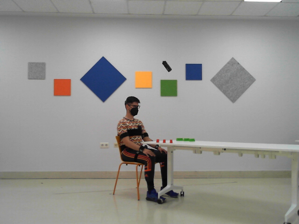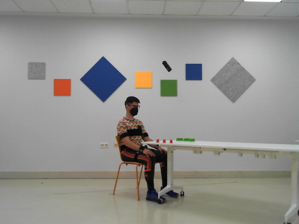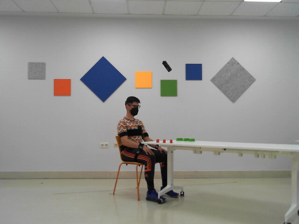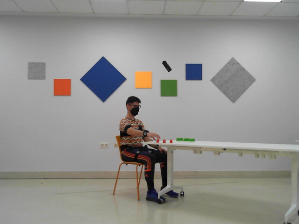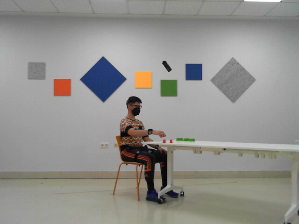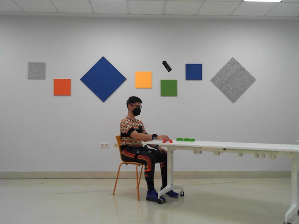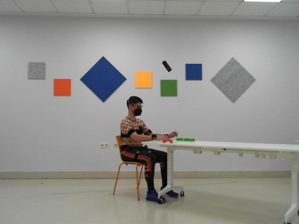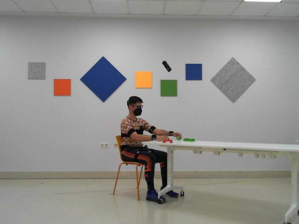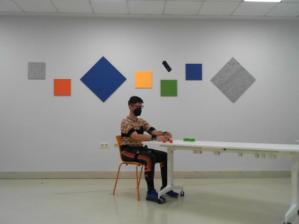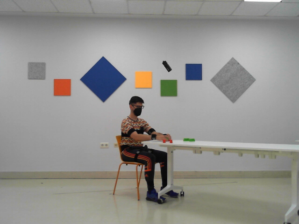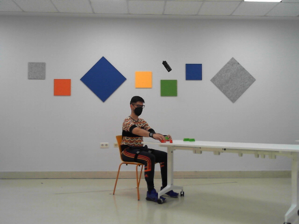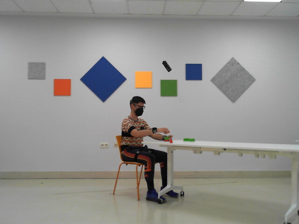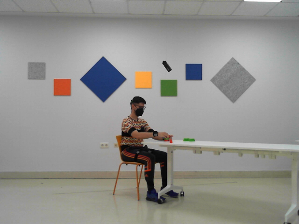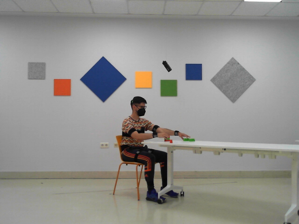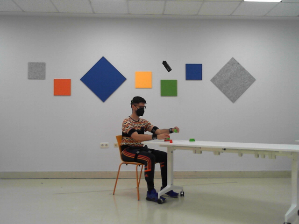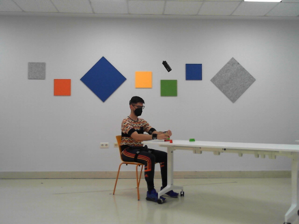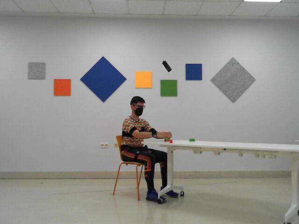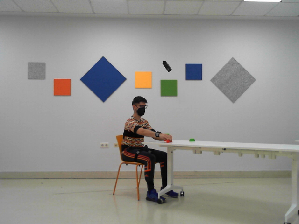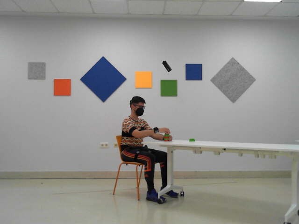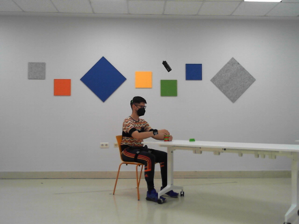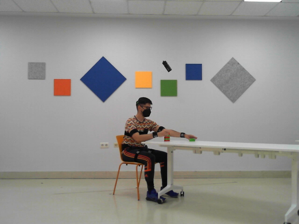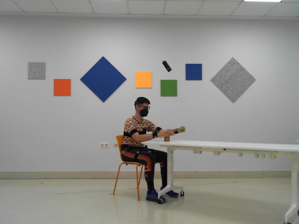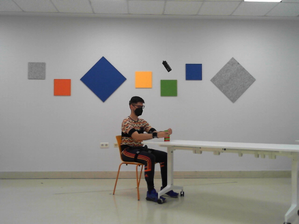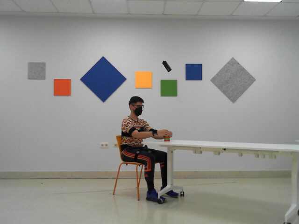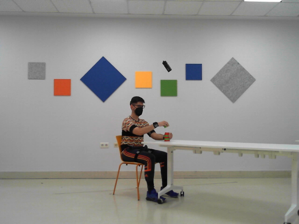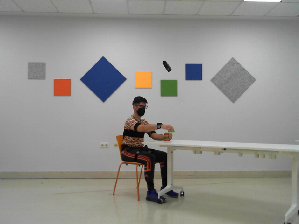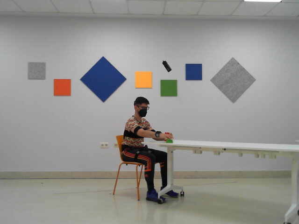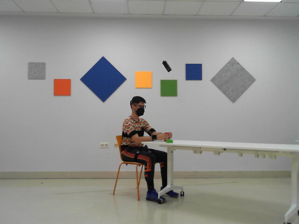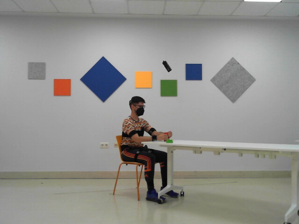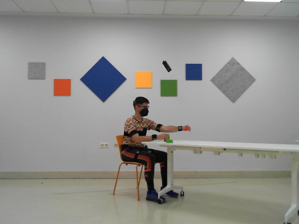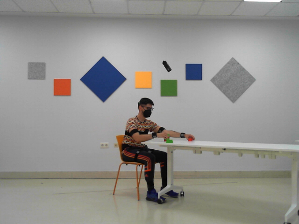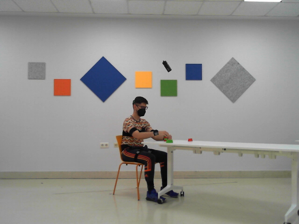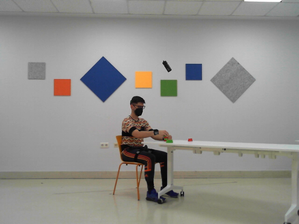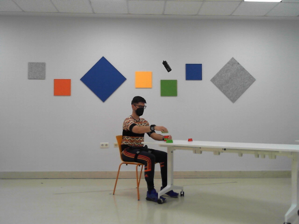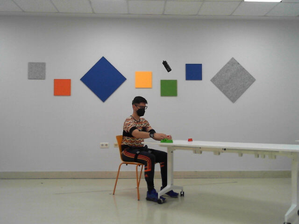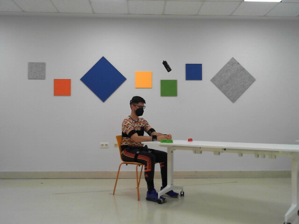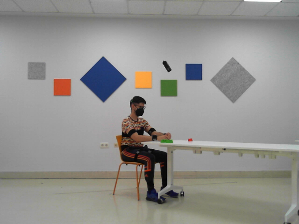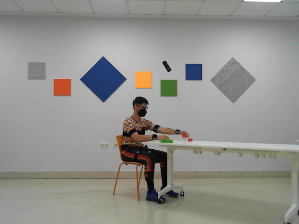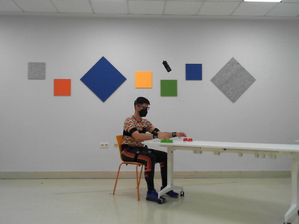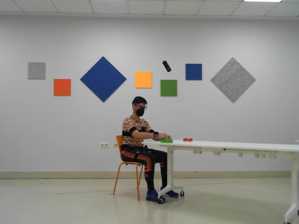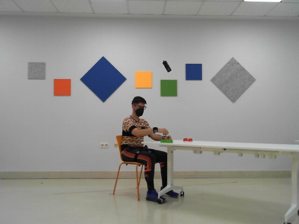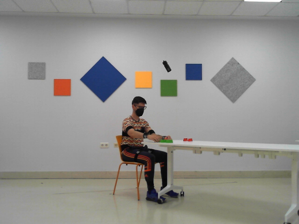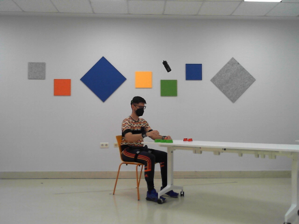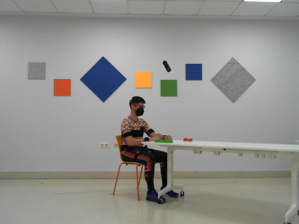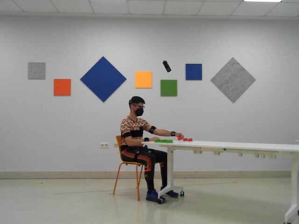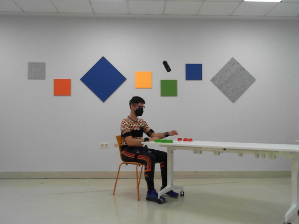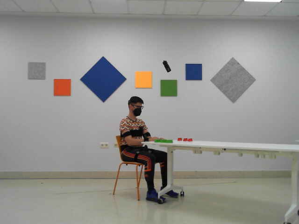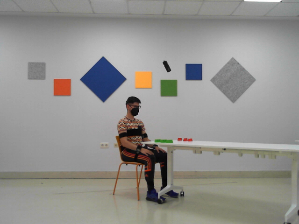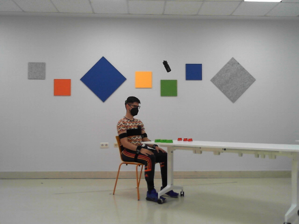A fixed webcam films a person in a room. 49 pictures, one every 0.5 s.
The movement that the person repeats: Assemble and disassemble a 6-piece LEGO tower.
